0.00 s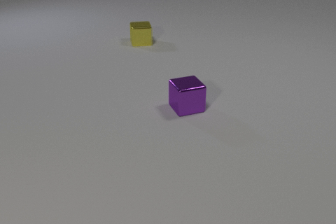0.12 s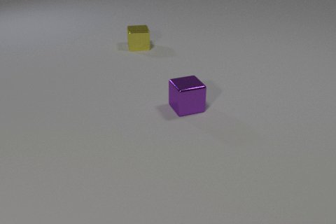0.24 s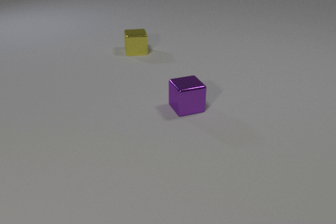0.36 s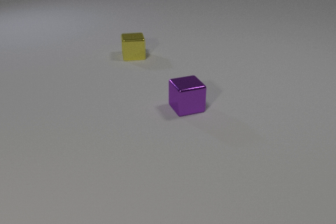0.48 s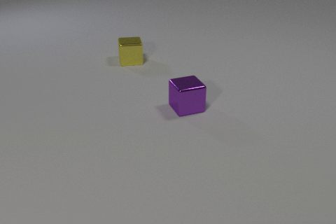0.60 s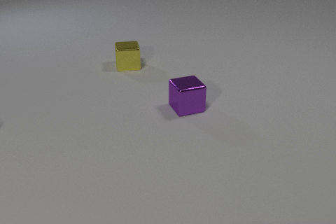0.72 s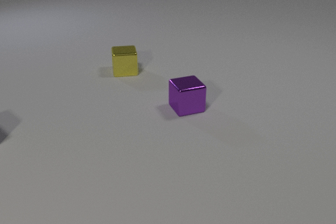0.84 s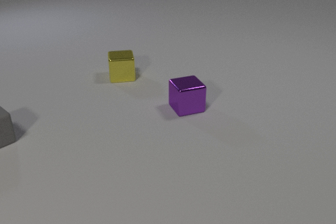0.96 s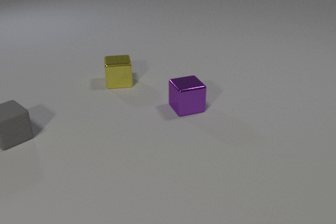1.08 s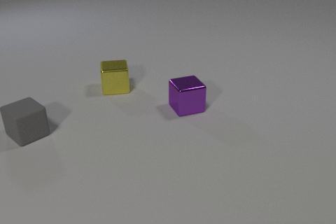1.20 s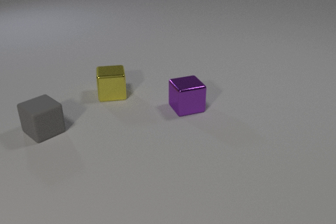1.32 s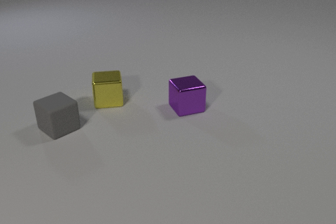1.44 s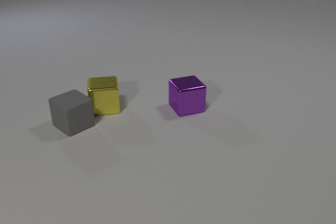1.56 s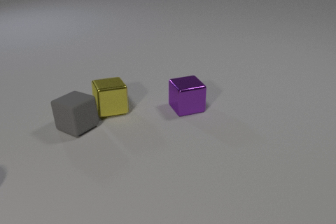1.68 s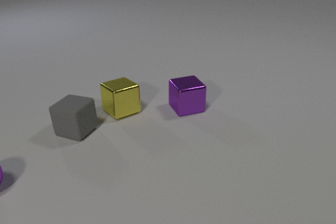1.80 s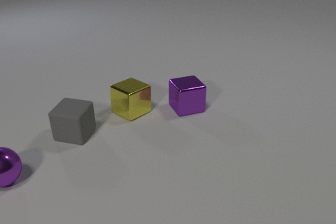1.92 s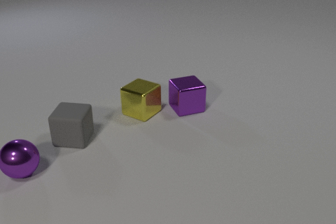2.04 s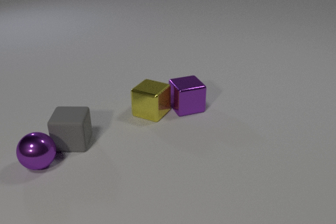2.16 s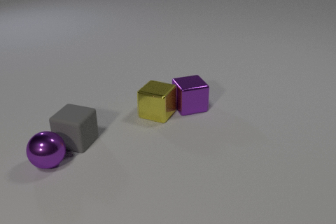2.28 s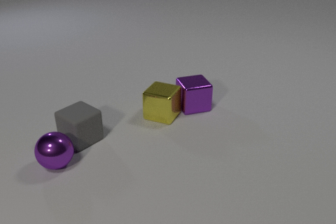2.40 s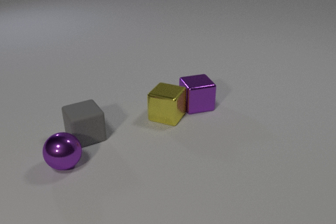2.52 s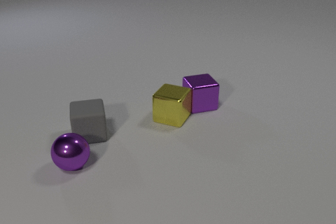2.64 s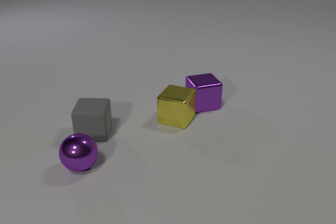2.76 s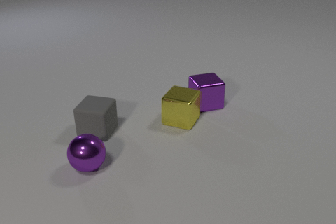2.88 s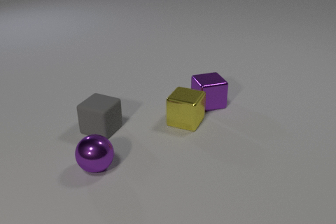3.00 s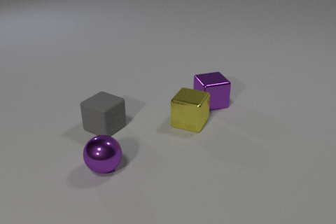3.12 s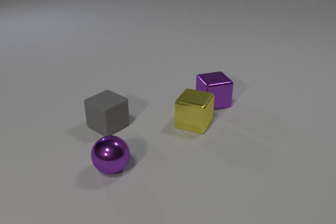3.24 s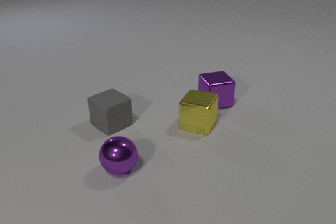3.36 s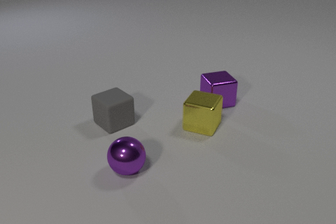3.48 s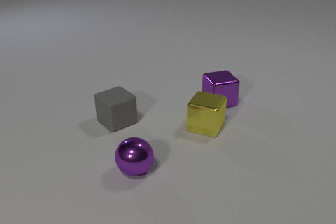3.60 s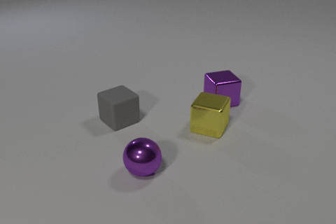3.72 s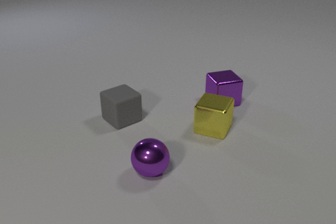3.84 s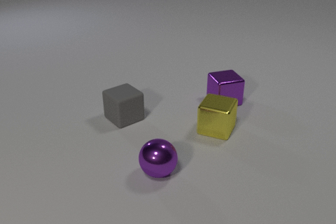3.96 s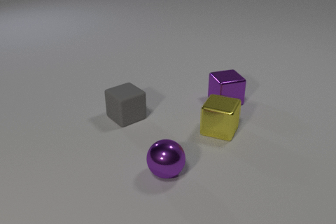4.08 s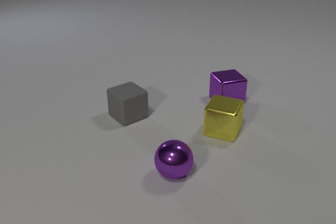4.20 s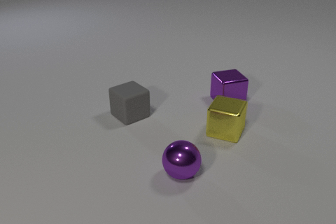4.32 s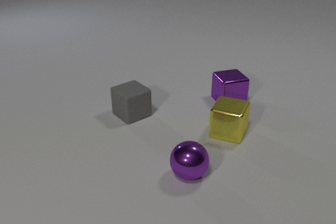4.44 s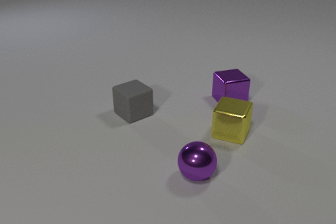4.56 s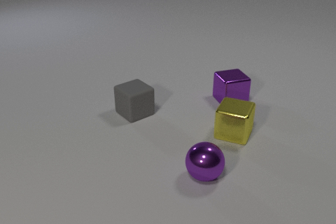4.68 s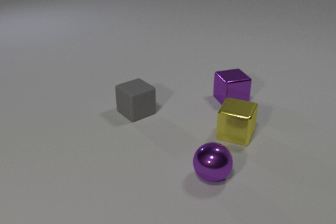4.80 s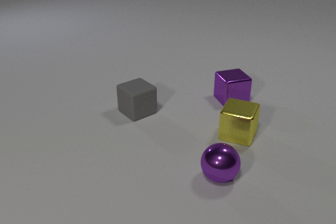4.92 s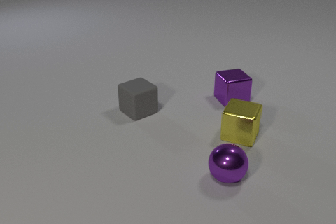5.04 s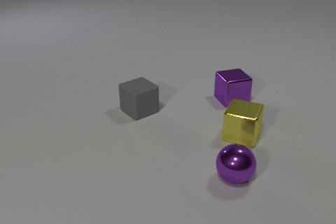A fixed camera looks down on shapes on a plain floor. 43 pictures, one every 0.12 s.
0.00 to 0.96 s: The gray rubber cube comes in at the left edge, slides to the right. The yellow metal cube slides toward the camera.
0.96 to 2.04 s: The gray rubber cube slides to the right and toward the camera, spins so that its near face slides to the right, counterclockwise seen from above. The yellow metal cube slides toward the camera and to the right, spins so that its near face slides to the right, counterclockwise seen from above. The purple metal sphere comes in at the left edge, rolls to the right and away from the camera. The gray rubber cube and the yellow metal cube collide.
2.04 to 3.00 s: The gray rubber cube slides to the right and away from the camera, spins so that its near face slides to the left, clockwise seen from above. The yellow metal cube slides to the right and toward the camera. The purple metal sphere rolls to the right. The purple metal cube slides to the right and away from the camera. The yellow metal cube and the purple metal cube collide. The gray rubber cube and the purple metal sphere collide.
3.00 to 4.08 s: The gray rubber cube slides to the right and away from the camera. The yellow metal cube slides to the right. The purple metal sphere rolls to the right. The purple metal cube slides to the right and away from the camera.
4.08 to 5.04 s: The gray rubber cube slides to the right and away from the camera. The yellow metal cube slides to the right. The purple metal sphere rolls to the right.
What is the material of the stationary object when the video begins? metal.
What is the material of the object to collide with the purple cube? metal.
What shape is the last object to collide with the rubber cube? sphere.
